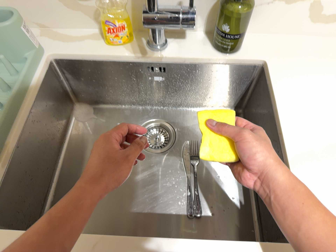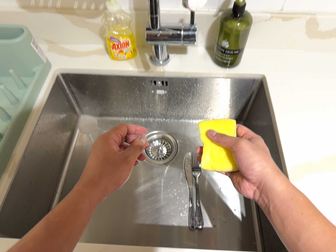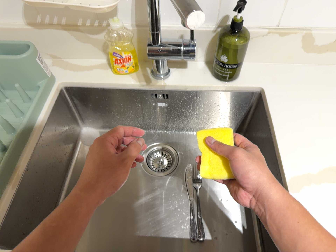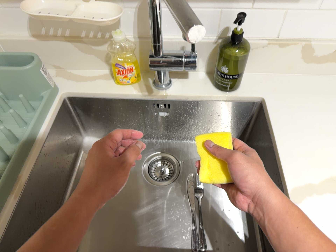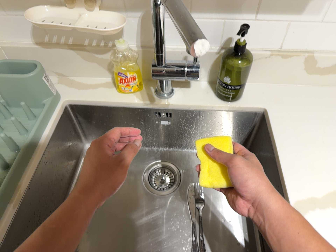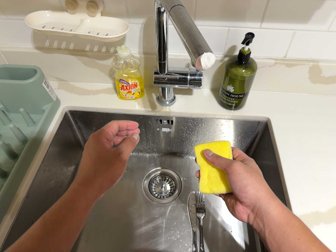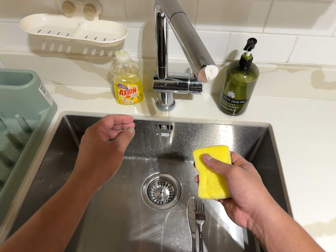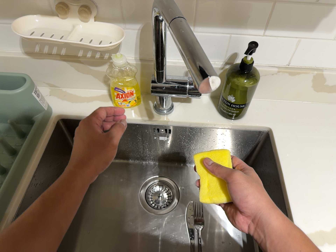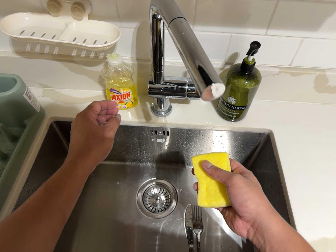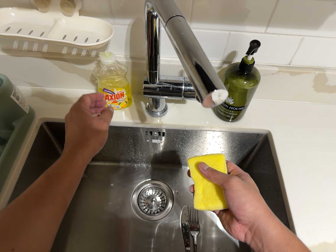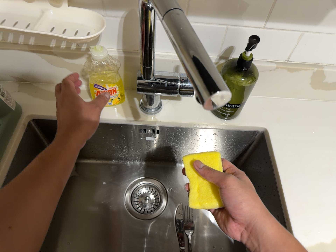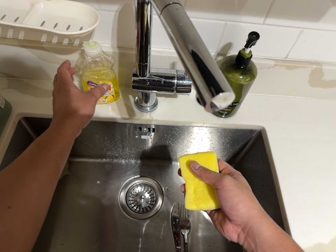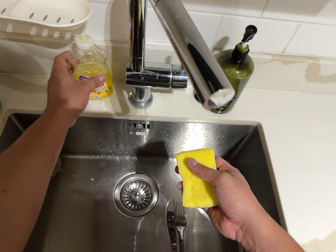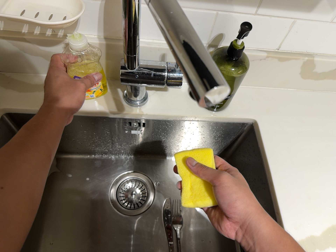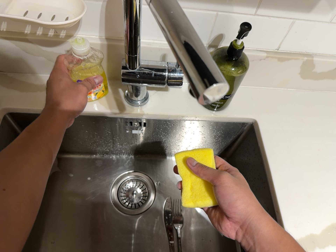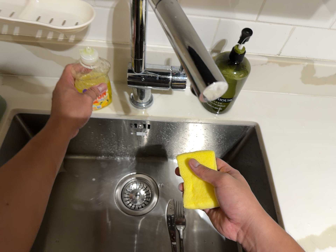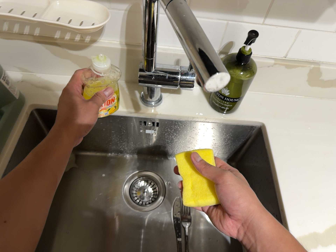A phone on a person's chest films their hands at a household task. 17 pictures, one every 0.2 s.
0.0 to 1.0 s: The camera's aim tips toward the top of its view by about 10 degrees, and the scene shifts downward.
1.0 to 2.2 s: The camera travels forward and toward the top of its view, about 14 cm, so what stands in front looms larger.
2.2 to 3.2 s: The camera shifts only a little, or ends up much as it began.
The film runs forward here.
